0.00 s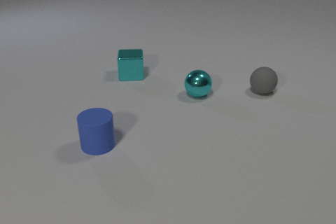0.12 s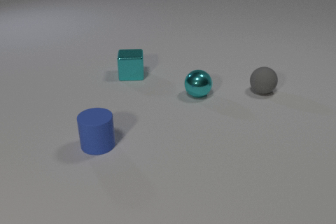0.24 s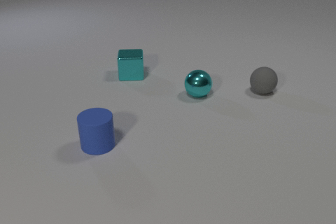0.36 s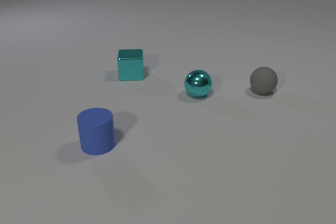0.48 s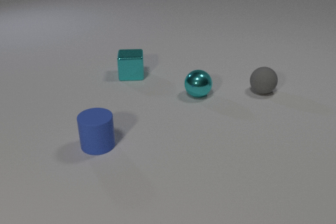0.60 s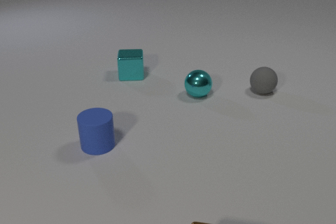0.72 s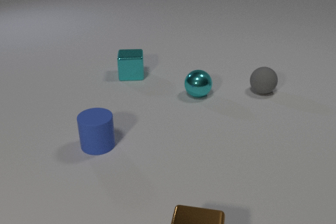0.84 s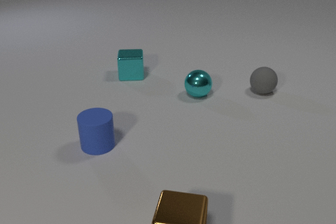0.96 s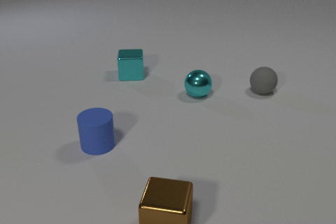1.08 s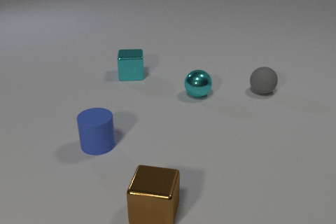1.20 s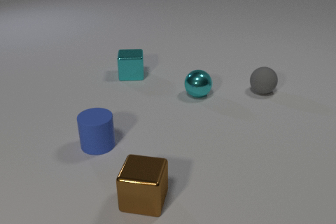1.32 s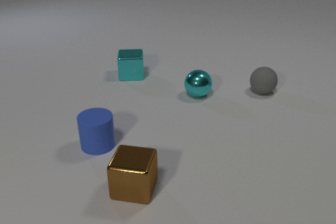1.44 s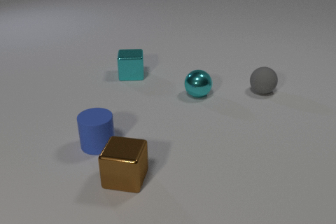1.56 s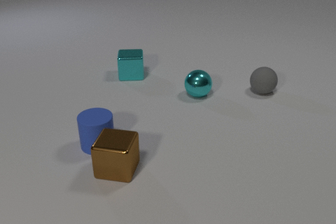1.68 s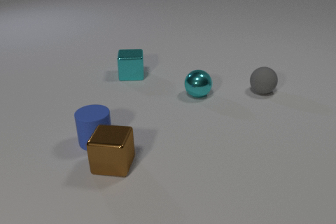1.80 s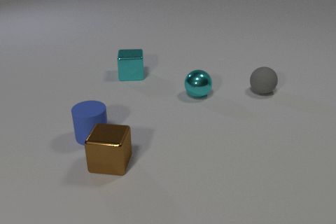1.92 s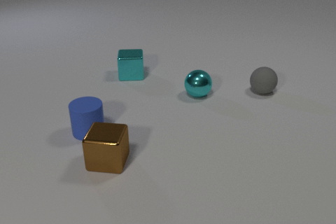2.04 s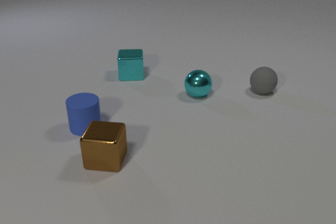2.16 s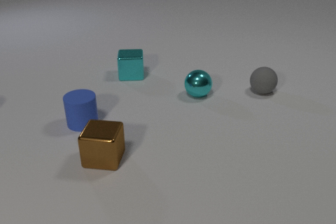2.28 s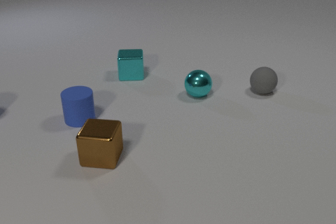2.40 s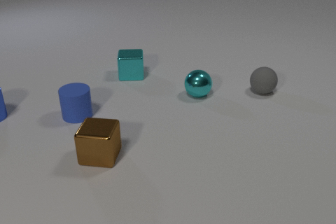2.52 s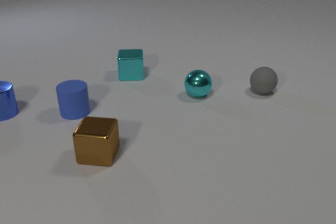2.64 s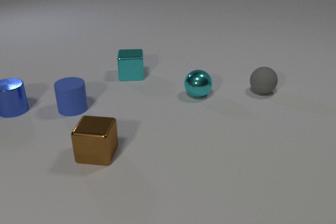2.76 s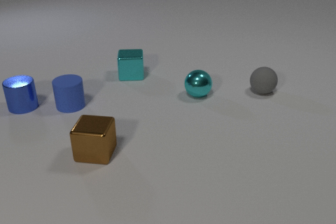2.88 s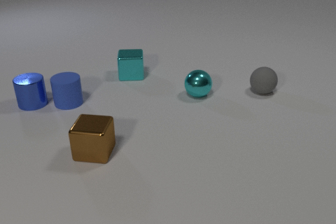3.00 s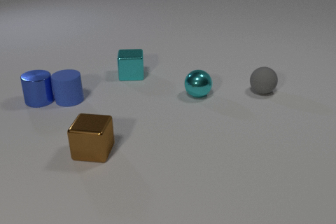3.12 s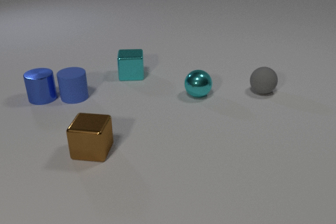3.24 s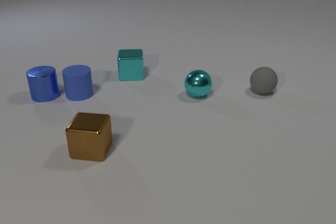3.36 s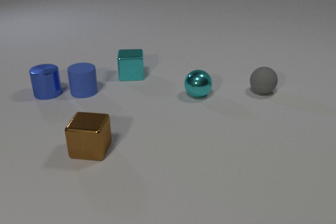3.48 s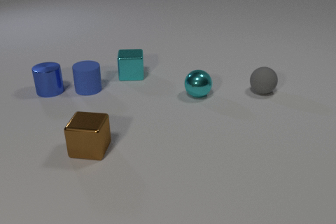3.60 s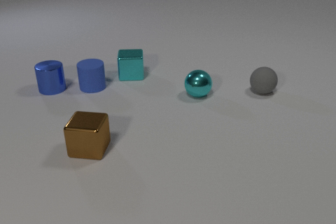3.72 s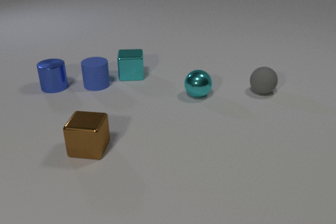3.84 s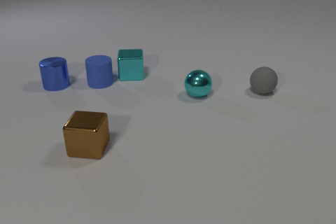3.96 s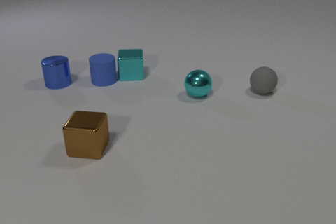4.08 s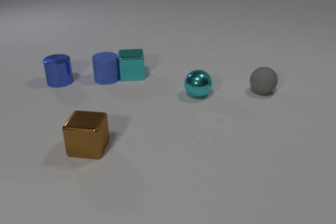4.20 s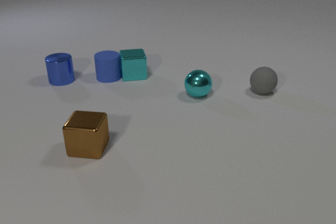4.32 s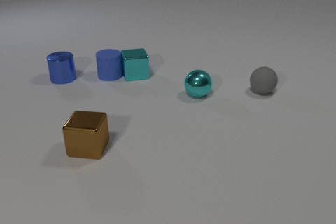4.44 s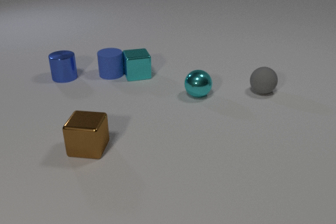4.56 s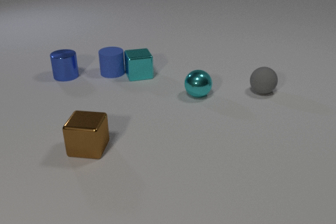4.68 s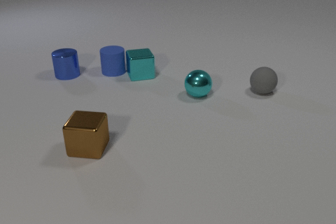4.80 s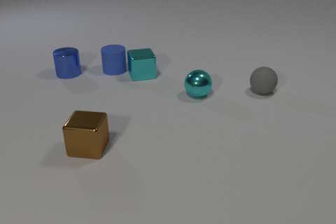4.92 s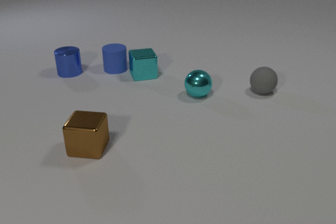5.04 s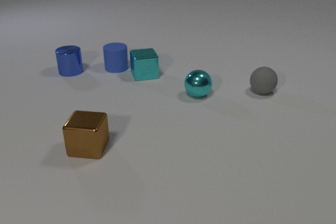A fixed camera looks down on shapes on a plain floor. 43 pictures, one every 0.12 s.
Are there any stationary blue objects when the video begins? yes.
How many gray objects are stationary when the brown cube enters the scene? 1.
How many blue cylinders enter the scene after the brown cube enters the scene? 1.
0.00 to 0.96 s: The brown metal cube comes in at the bottom edge, slides away from the camera and to the left.
0.96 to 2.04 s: The brown metal cube slides away from the camera and to the left. The blue rubber cylinder slides away from the camera. The brown metal cube and the blue rubber cylinder collide.
2.04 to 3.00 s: The brown metal cube slides away from the camera and to the left. The blue rubber cylinder slides away from the camera. The blue metal cylinder comes in at the left edge, slides to the right. The blue rubber cylinder and the blue metal cylinder collide.
3.00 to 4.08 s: The blue rubber cylinder slides away from the camera and to the right. The blue metal cylinder slides away from the camera and to the right. The blue rubber cylinder and the cyan metal cube collide.
4.08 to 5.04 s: The blue rubber cylinder slides away from the camera. The blue metal cylinder slides away from the camera and to the right. The cyan metal cube slides to the right.
